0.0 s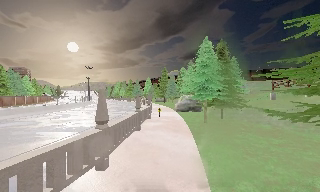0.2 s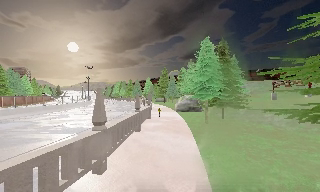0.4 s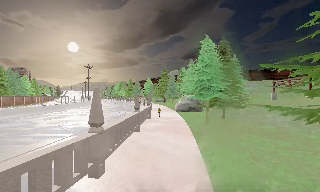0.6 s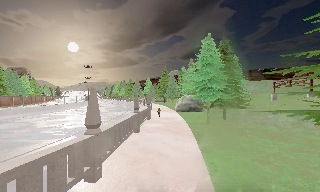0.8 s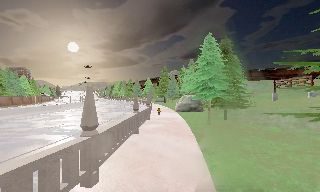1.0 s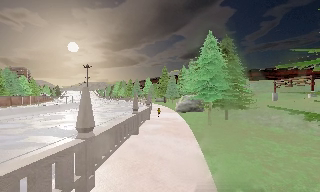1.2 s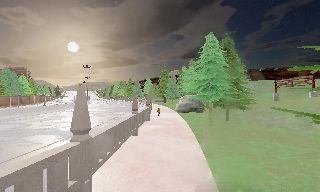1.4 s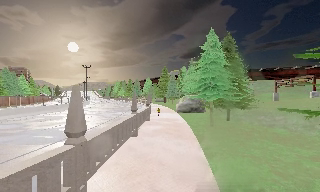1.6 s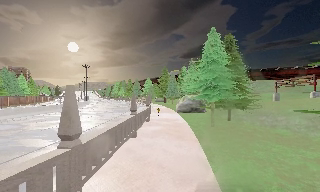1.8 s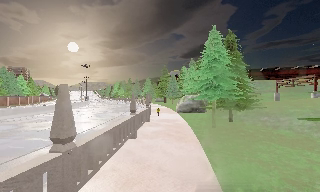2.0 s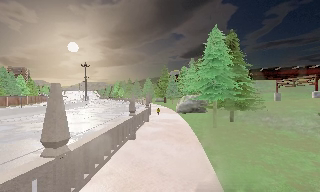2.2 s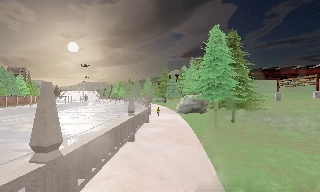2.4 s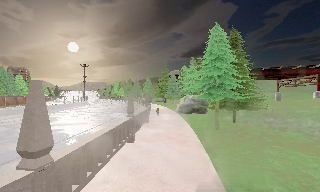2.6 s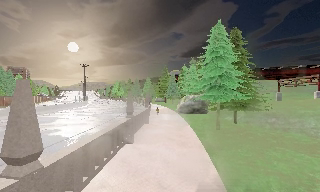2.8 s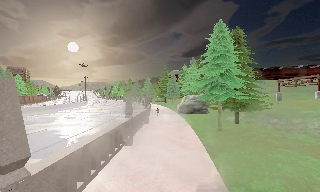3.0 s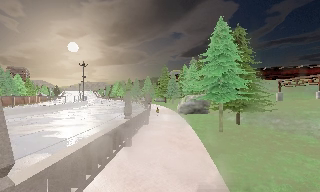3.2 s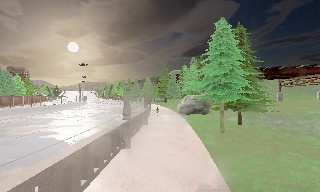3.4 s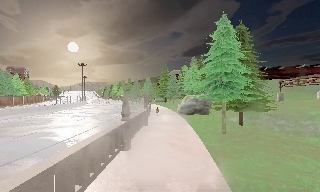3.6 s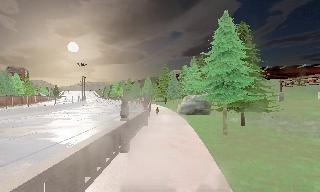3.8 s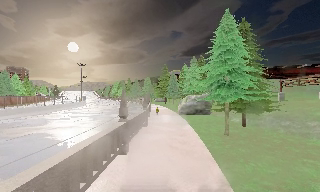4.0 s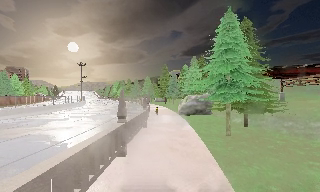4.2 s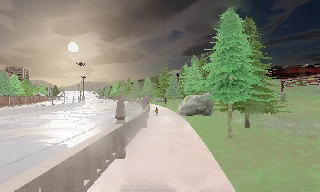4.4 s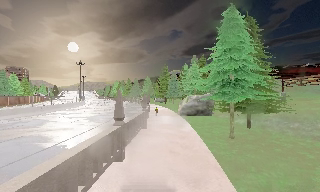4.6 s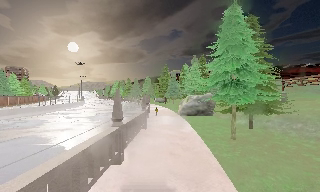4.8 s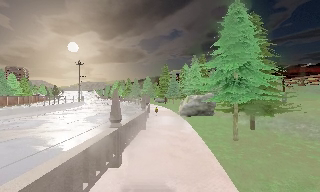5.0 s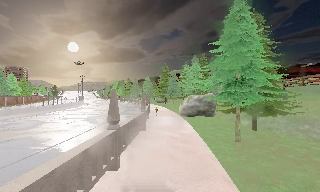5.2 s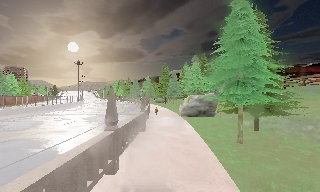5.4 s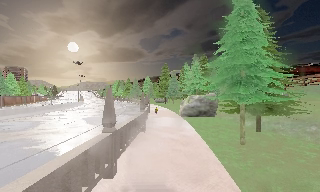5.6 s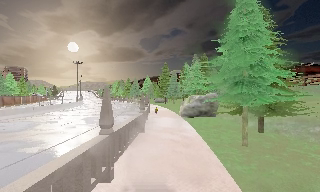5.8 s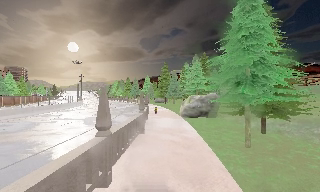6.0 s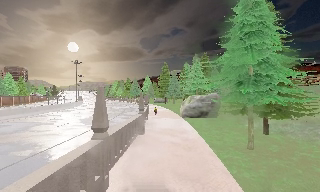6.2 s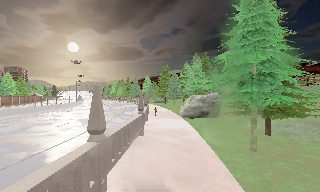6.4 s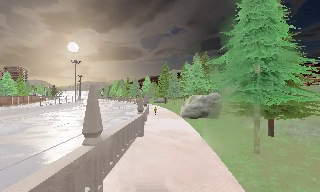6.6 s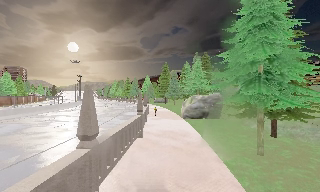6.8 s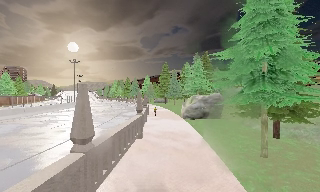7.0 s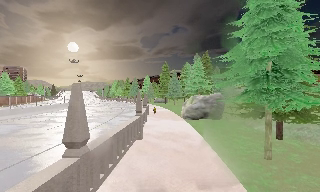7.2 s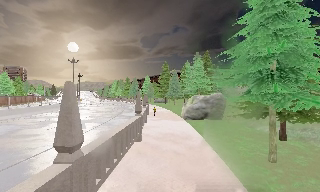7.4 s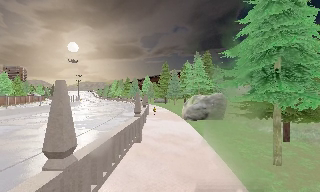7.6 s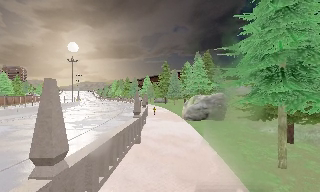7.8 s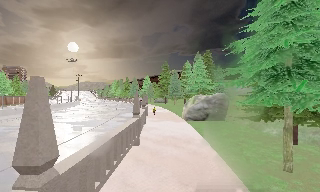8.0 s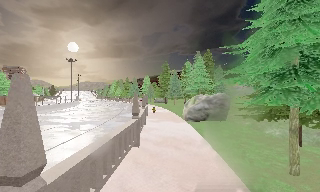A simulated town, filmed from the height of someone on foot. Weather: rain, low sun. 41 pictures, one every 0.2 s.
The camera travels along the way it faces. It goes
forward.
0.0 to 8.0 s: The camera travels forward, about 10 m, so what stands in front looms larger.
The film runs forward here.
